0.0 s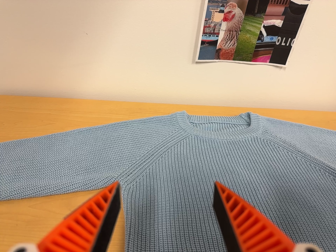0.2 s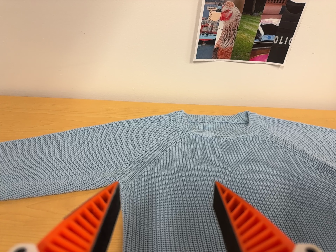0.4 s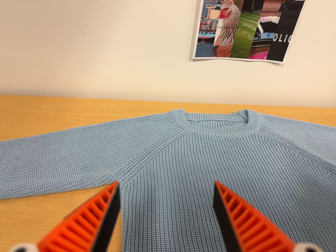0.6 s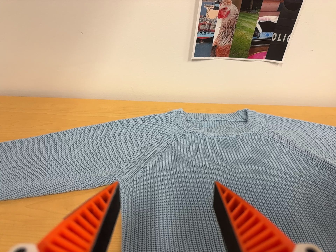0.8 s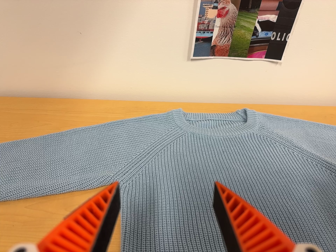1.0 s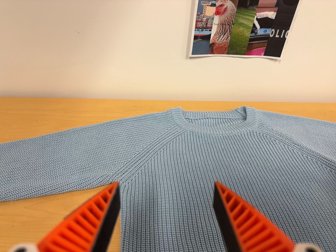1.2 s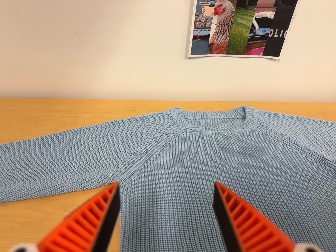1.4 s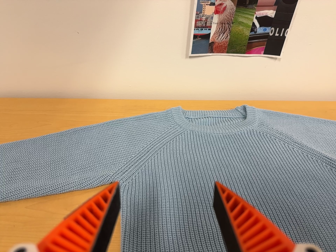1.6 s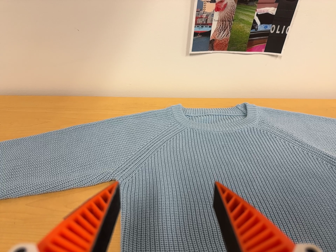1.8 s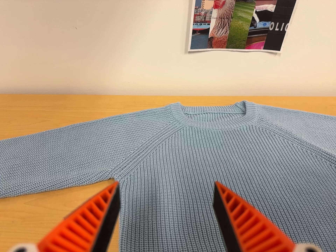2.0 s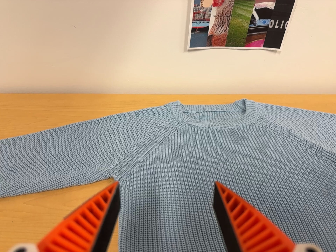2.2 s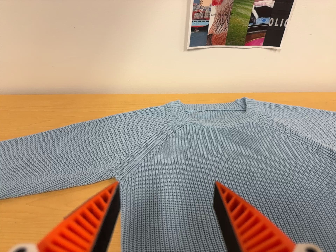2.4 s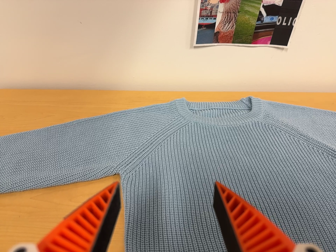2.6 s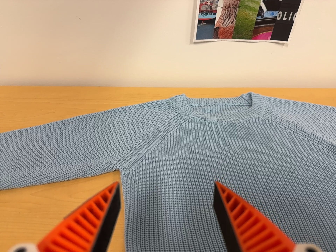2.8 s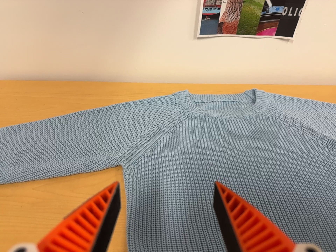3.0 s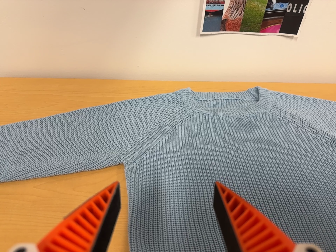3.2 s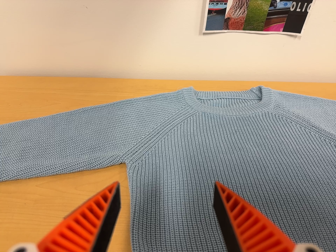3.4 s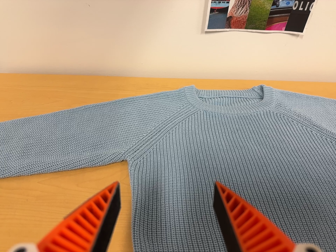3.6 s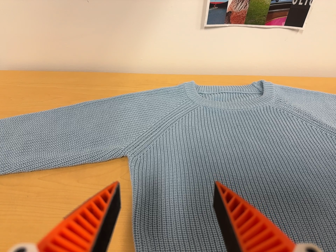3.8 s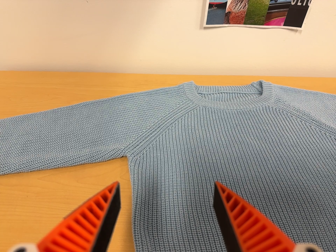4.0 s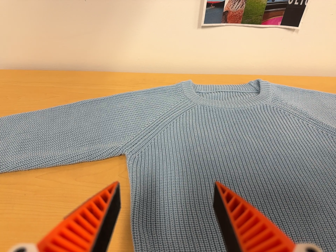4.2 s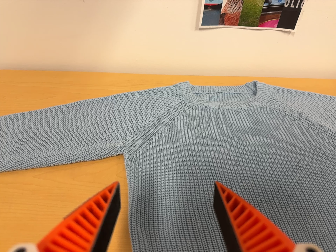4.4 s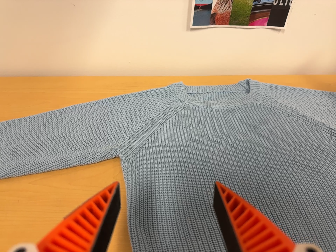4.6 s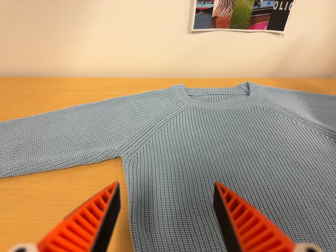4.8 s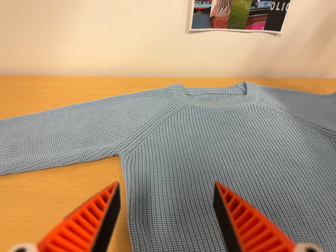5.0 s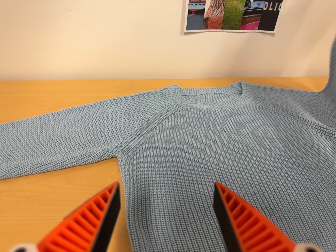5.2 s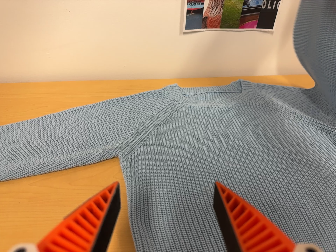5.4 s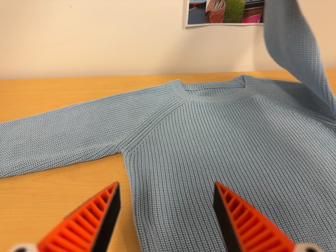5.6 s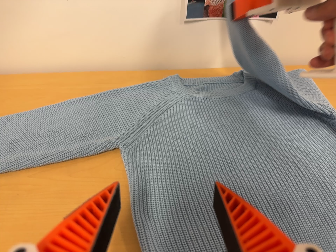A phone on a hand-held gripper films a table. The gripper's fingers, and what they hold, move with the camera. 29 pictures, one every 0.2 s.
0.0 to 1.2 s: The camera shifts only a little, or ends up much as it began.
1.2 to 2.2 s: The camera keeps its place and its aim.
2.2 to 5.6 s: The camera travels toward the bottom of its view, about 5 cm, so close, fixed things drift upward.
The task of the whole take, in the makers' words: right arm across.
The film runs forward here.
